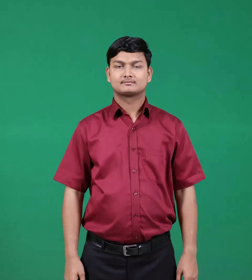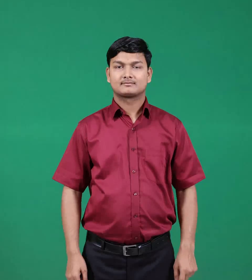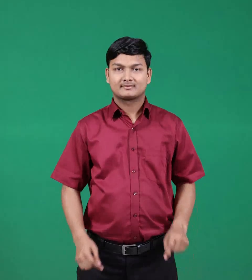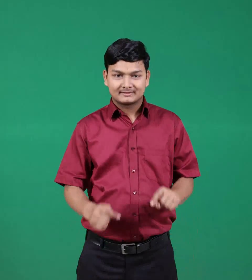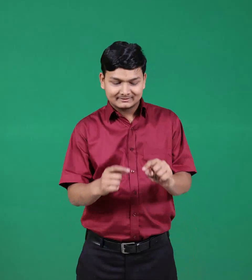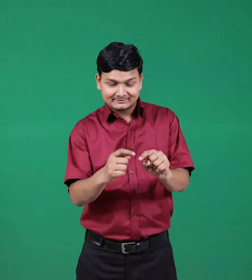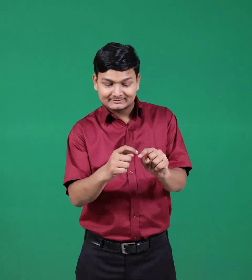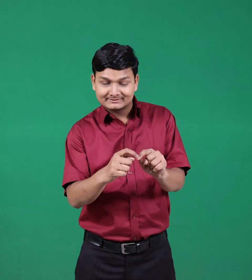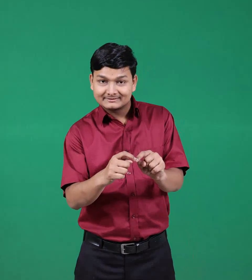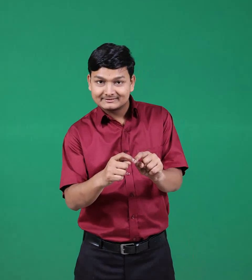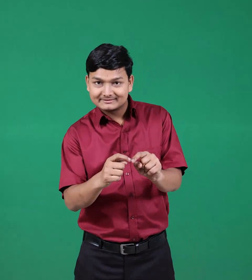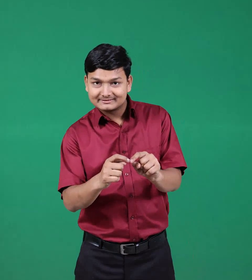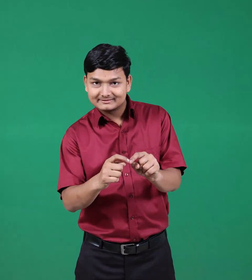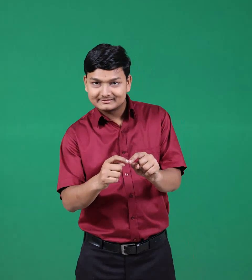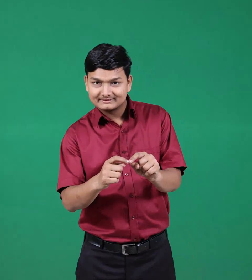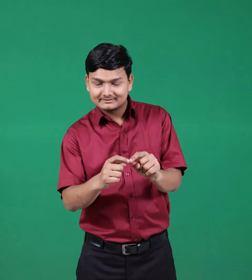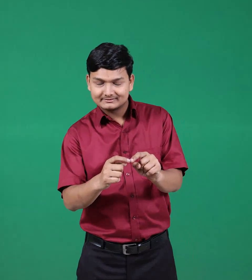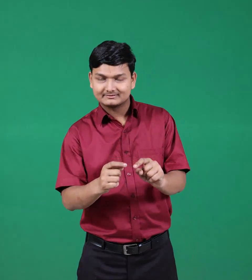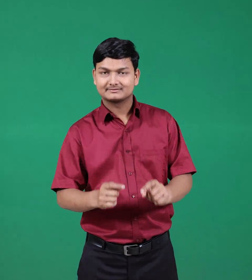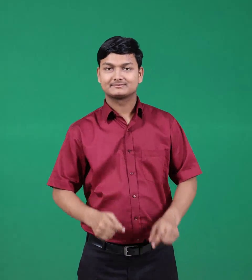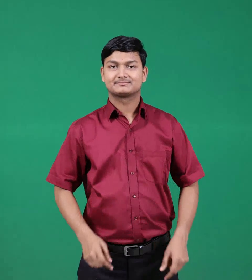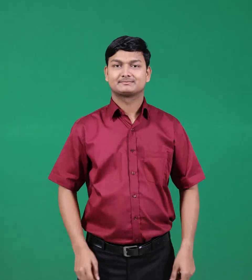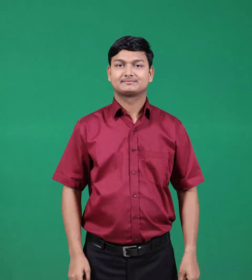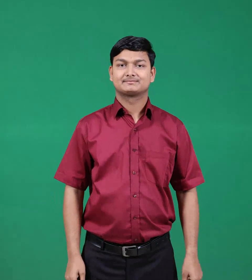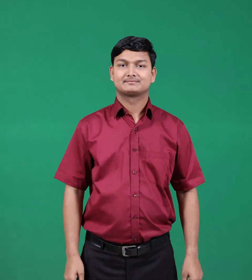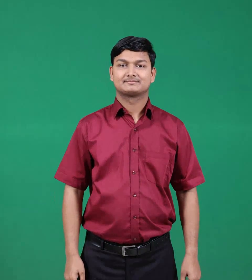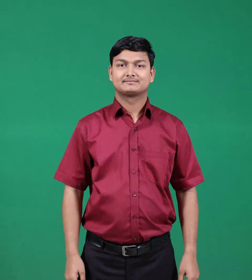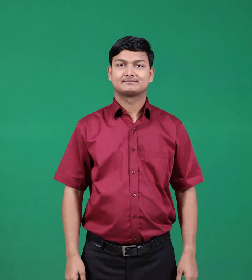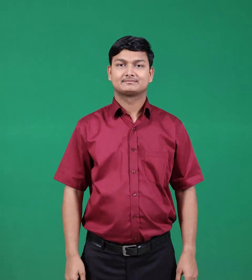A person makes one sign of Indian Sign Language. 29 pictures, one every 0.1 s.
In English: nail
